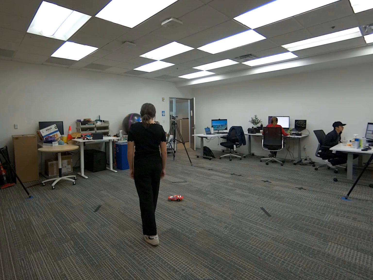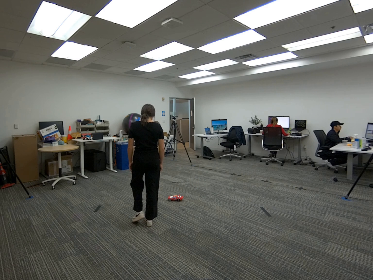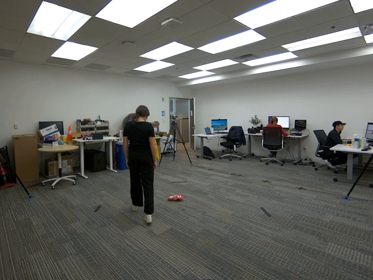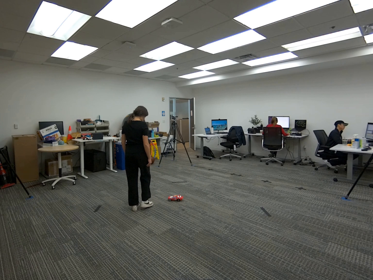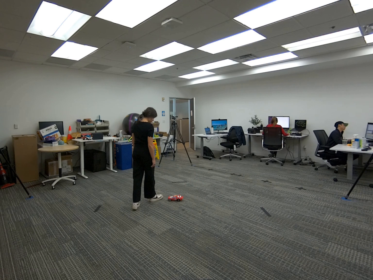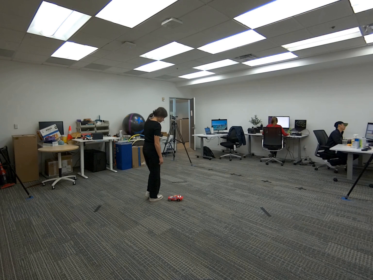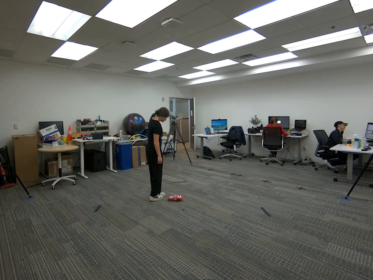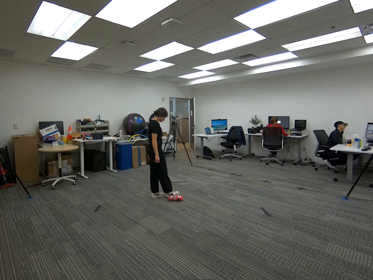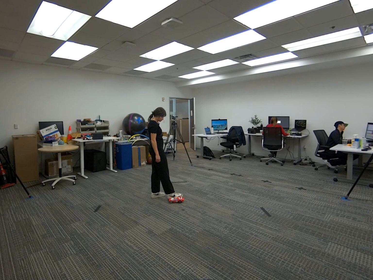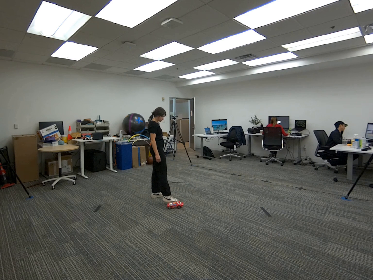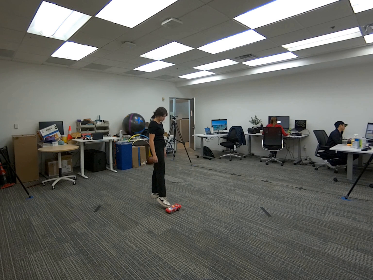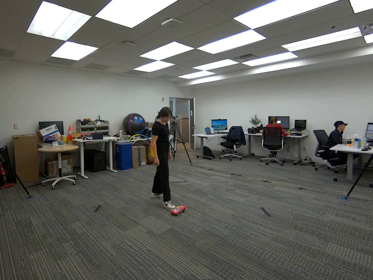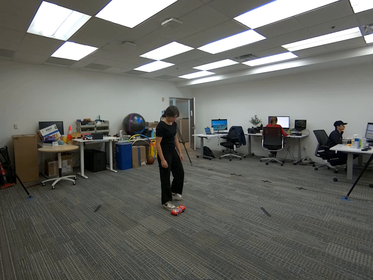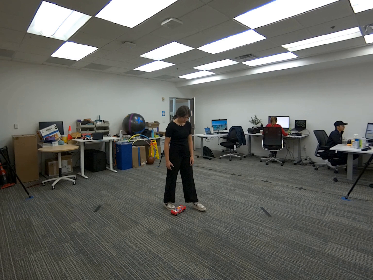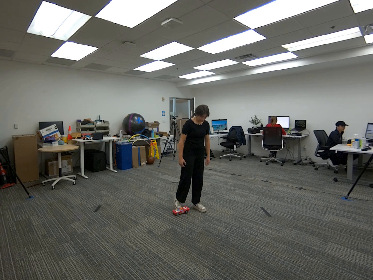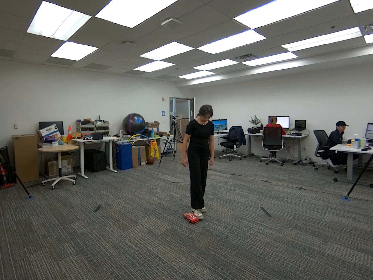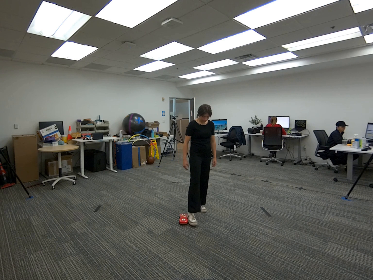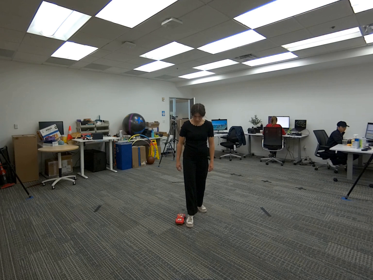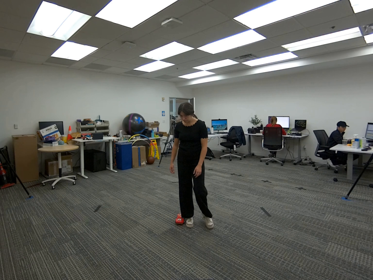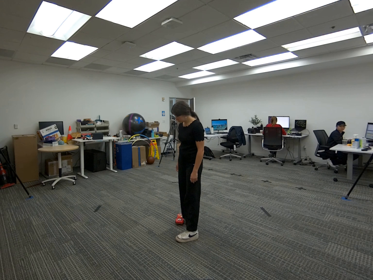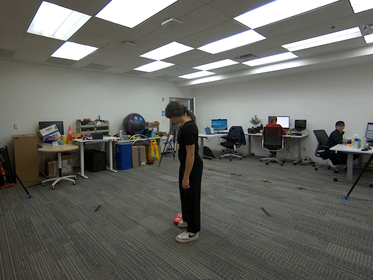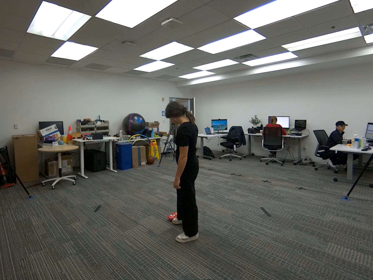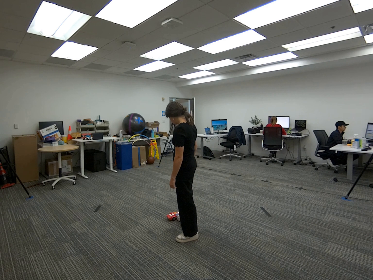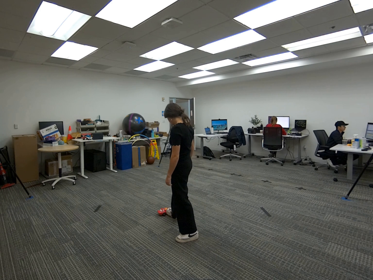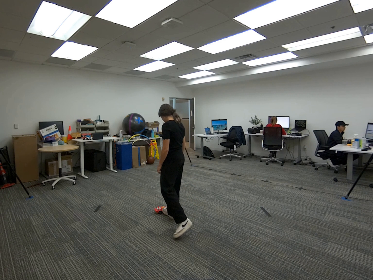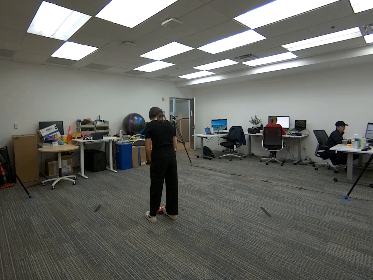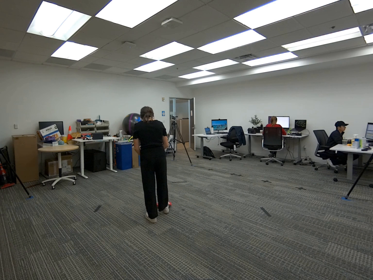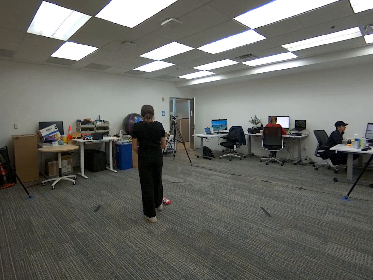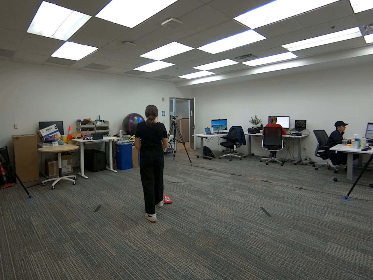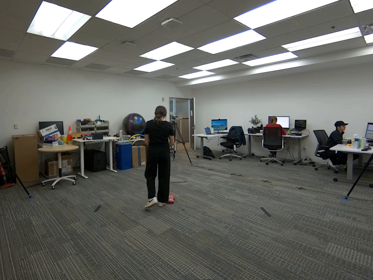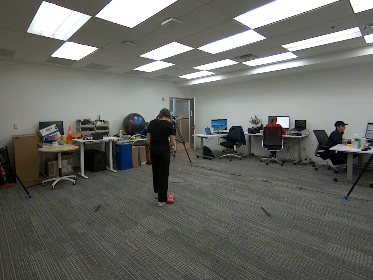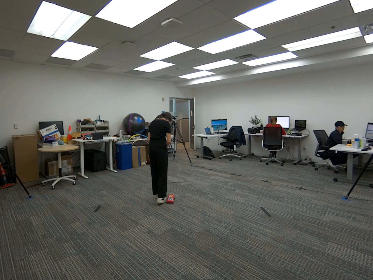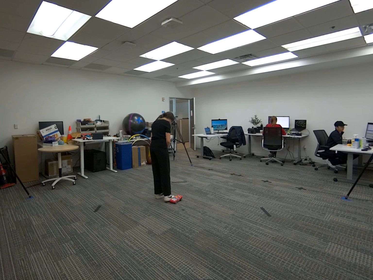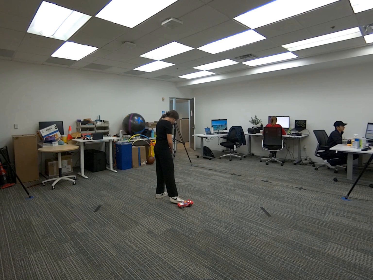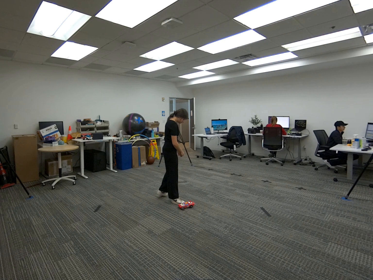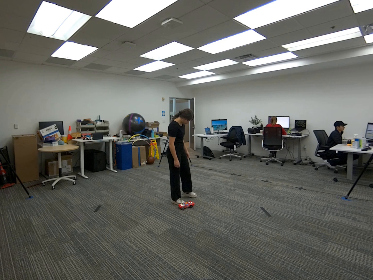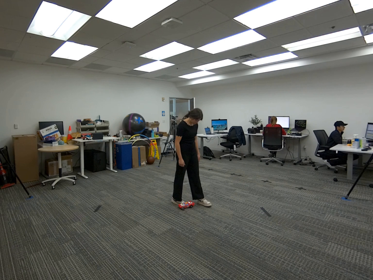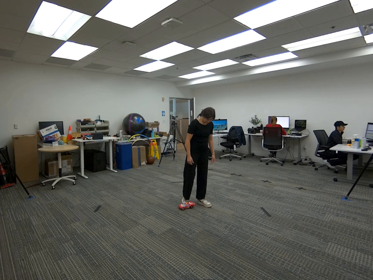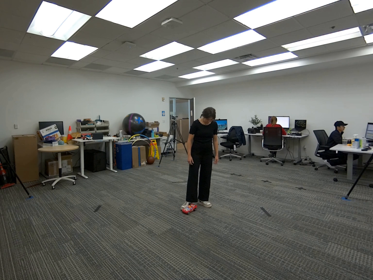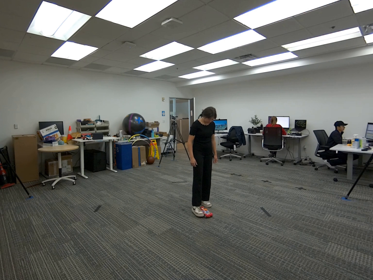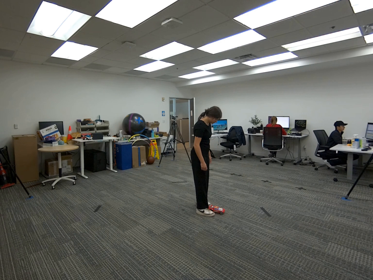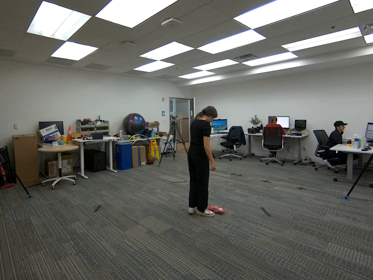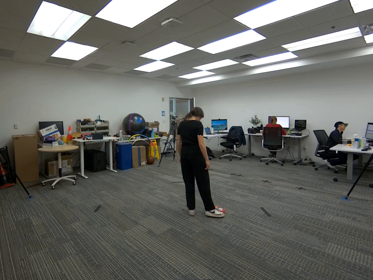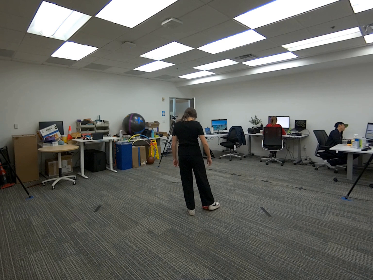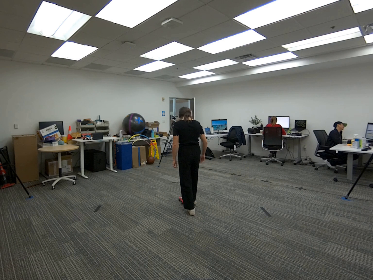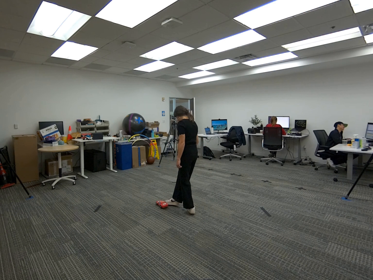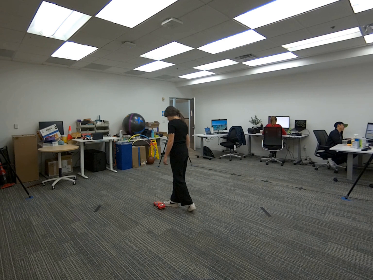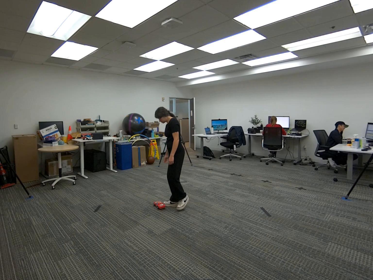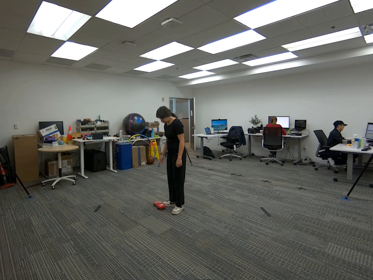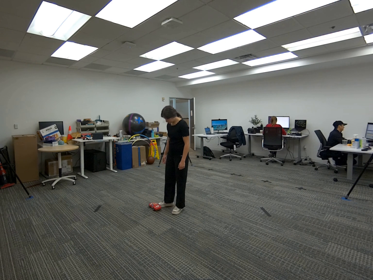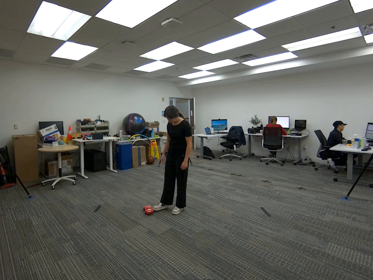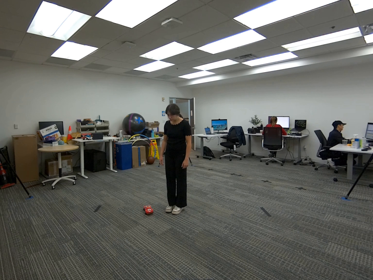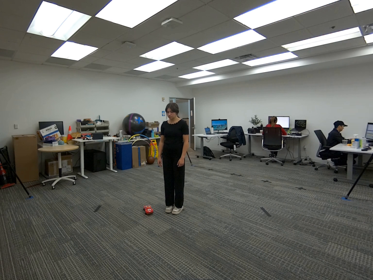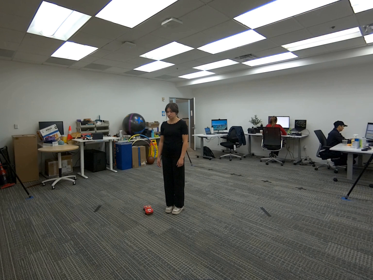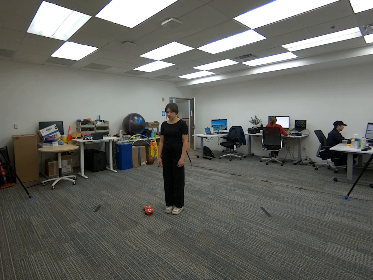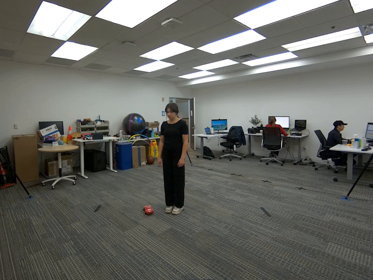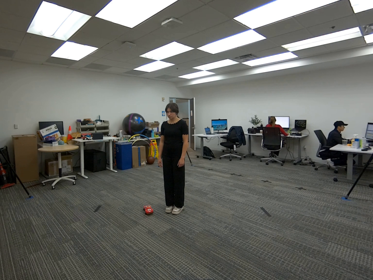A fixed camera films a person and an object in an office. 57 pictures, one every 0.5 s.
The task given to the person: Walk to the toy car on the ground, use your right foot to push the toy car around the bounding area.
